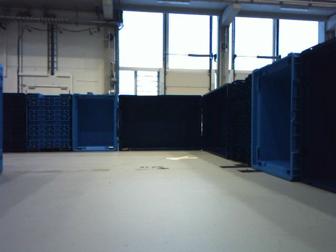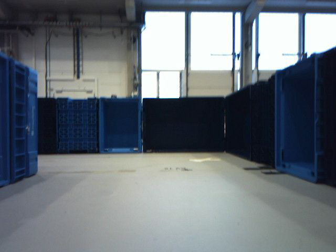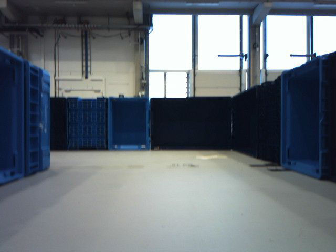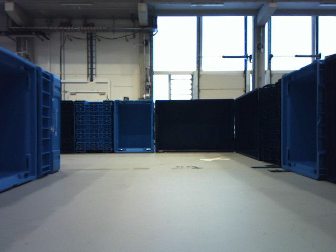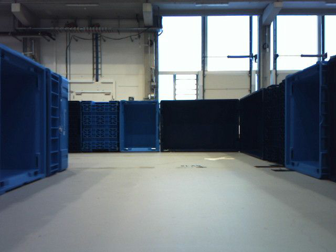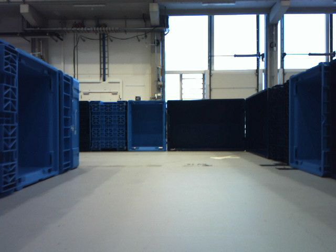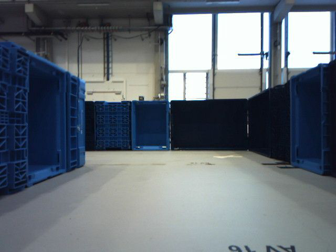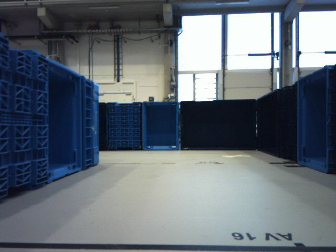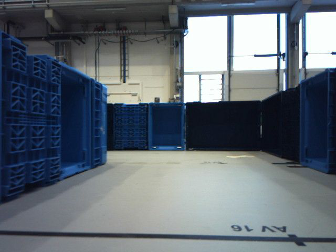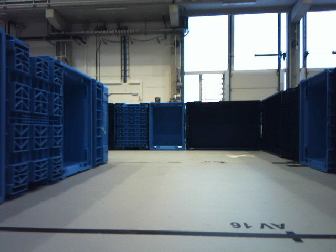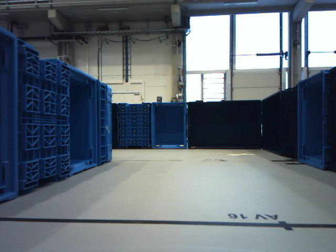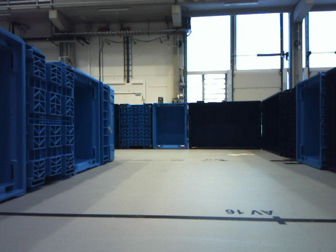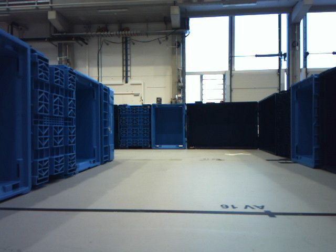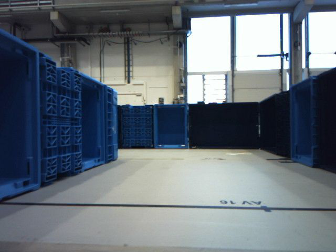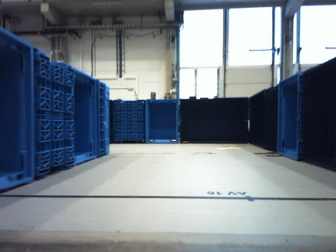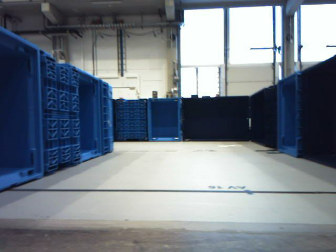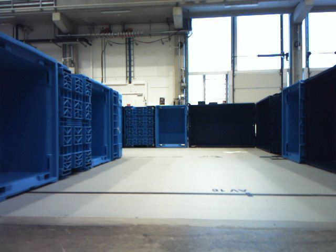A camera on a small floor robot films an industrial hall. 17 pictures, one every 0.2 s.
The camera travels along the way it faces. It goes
backward.
0.0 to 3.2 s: The scene slides to the right, as the camera pans about 15 degrees to its left. It travels backward, about 0.6 m, so what stands in front gets smaller.
The film runs backward here.
